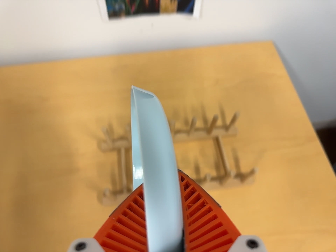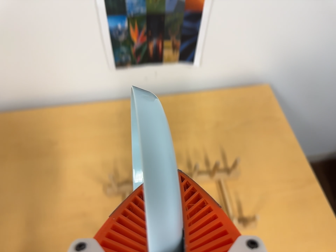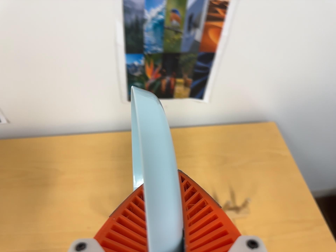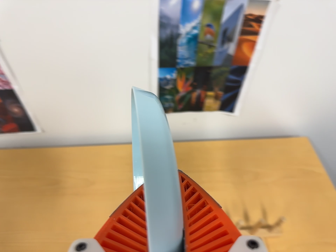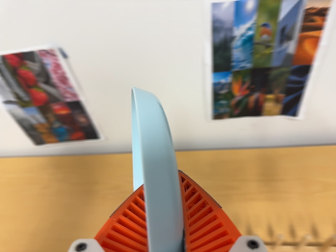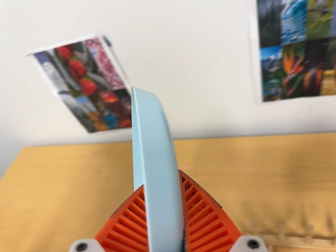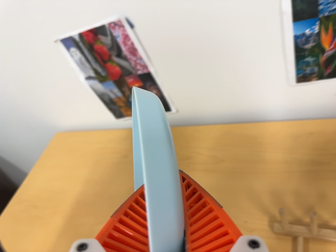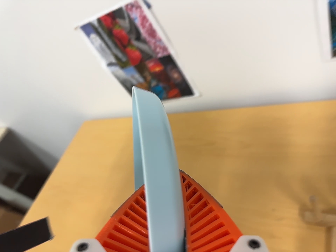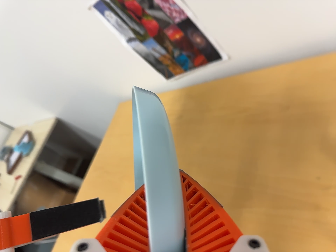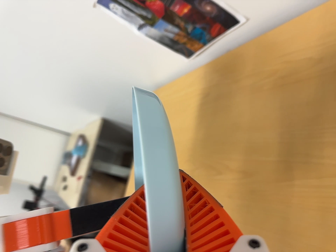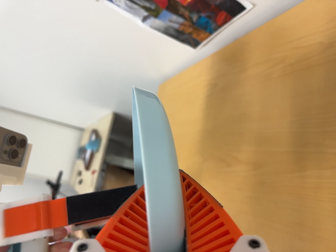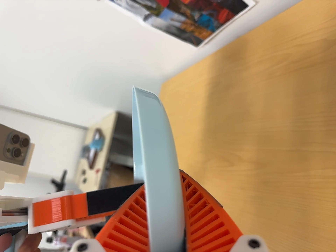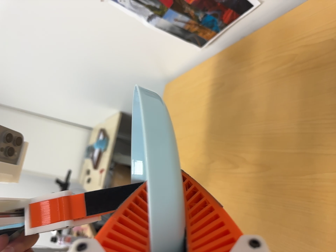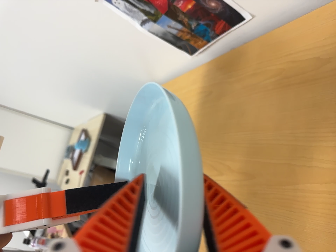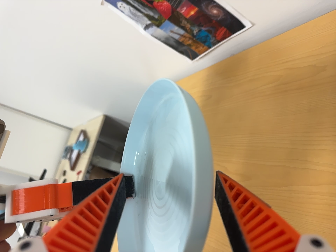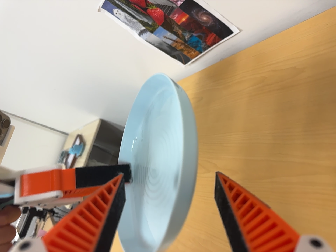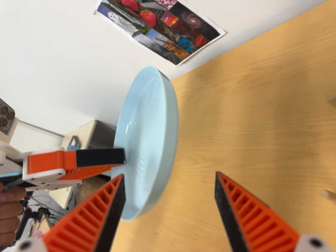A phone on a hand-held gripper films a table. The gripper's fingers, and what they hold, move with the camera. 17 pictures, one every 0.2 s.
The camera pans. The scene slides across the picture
to the right.
0.0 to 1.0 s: The scene slides to the right, as the camera pans about 30 degrees to its left. Its aim tips toward the top of its view by about 15 degrees, and the scene shifts downward.
1.0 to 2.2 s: The camera pans to its left by about 40 degrees. It travels to its right and forward, about 18 cm. Its aim tips toward the bottom of its view by about 15 degrees, and the scene shifts upward. It rolls about its line of sight by about 20 degrees, and the scene rotates counterclockwise.
2.2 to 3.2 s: The camera travels backward and toward the bottom of its view, about 8 cm, so what stands in front gets smaller.
The film runs backward here.
